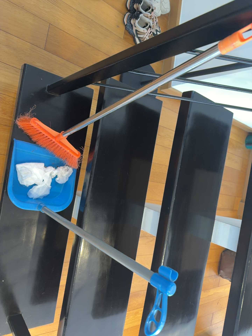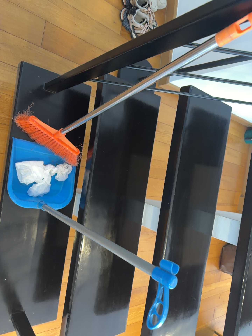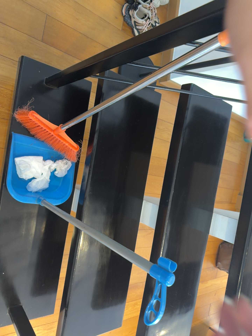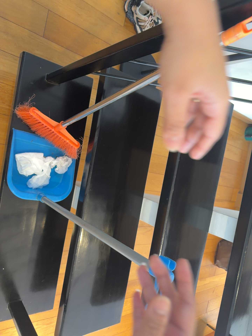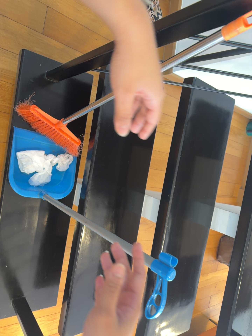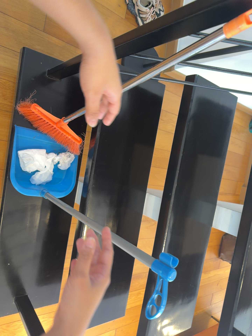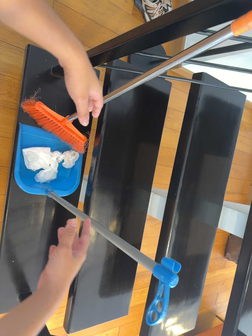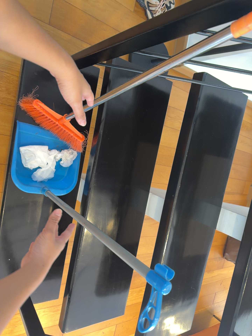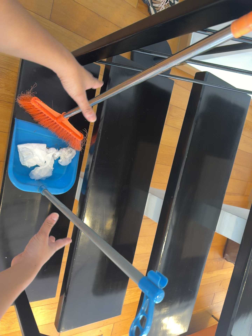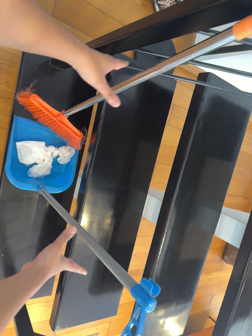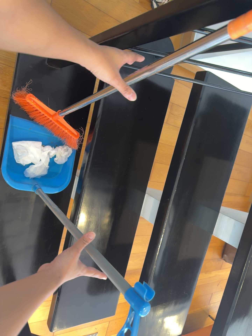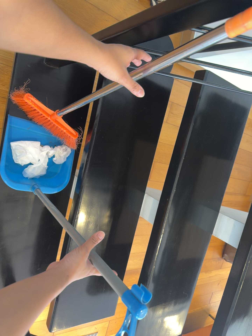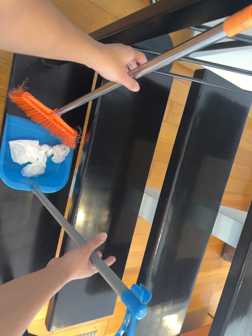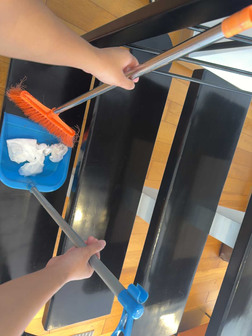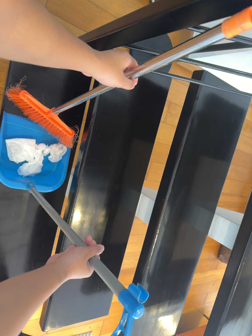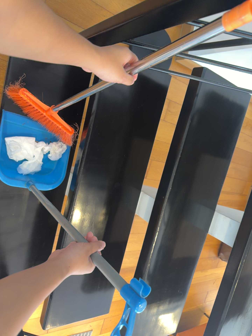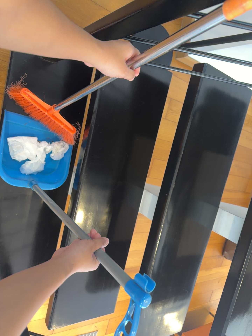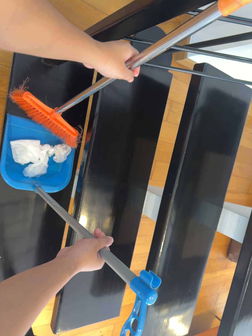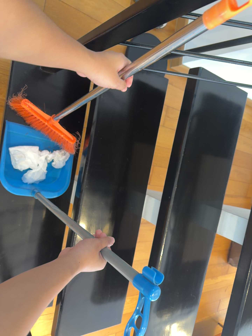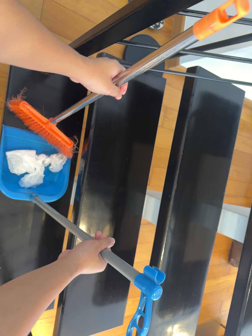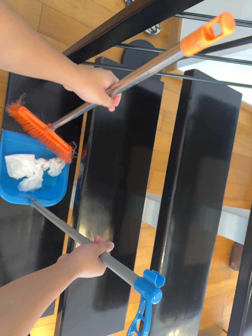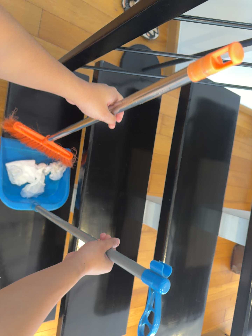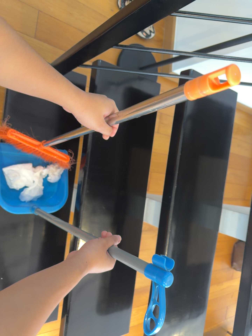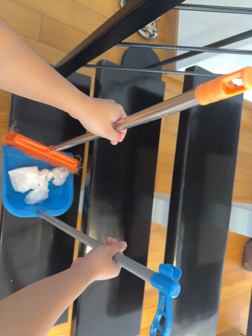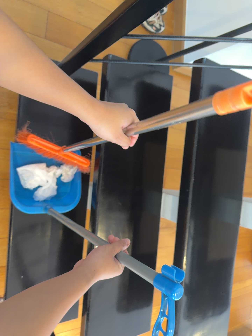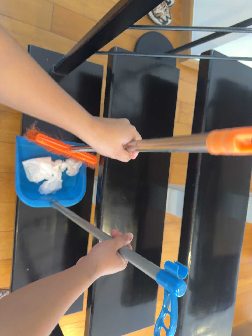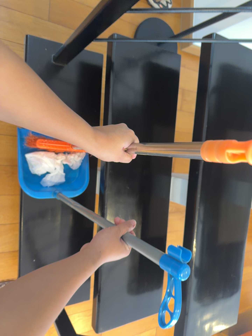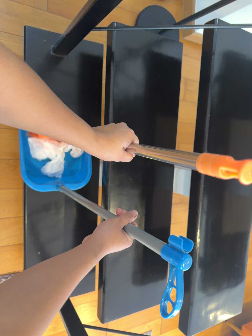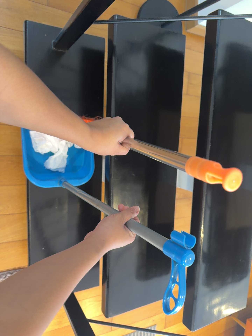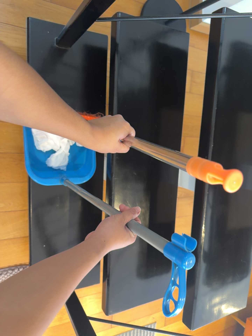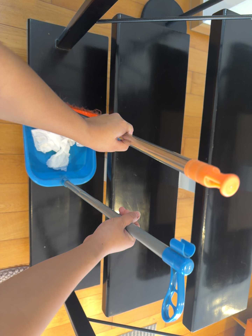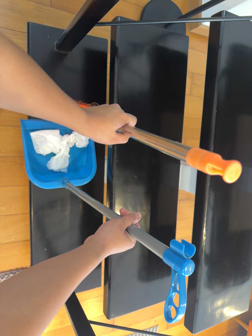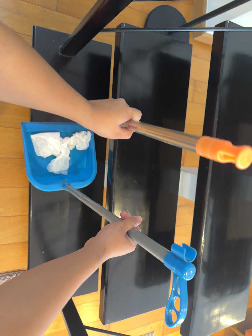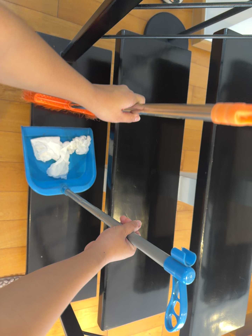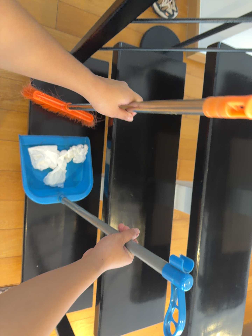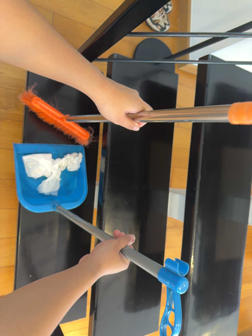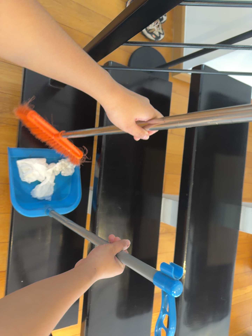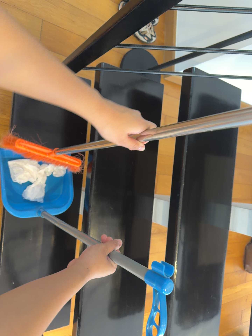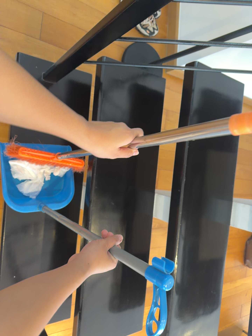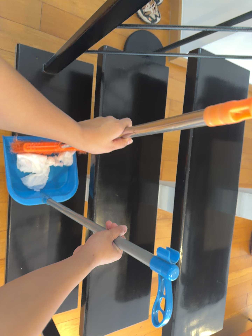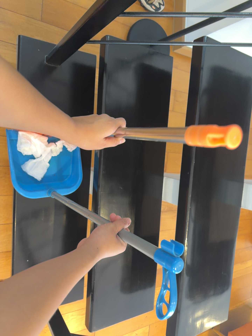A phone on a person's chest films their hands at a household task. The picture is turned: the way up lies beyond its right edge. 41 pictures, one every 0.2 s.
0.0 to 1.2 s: The camera shifts only a little, or ends up much as it began.
1.2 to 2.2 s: The camera travels to its right, about 8 cm, so close, fixed things drift to the left.
2.2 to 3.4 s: The camera shifts only a little, or ends up much as it began.
3.4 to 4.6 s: The camera travels toward the bottom of its view, about 7 cm.
4.6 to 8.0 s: The camera shifts only a little, or ends up much as it began.
The film runs backward here.
